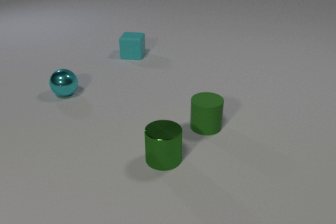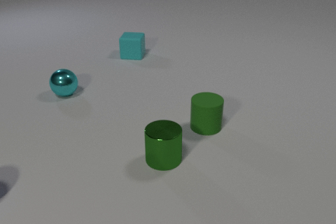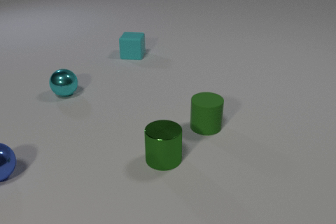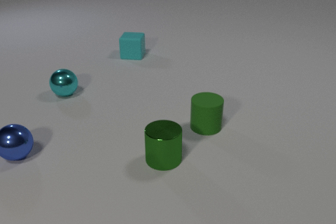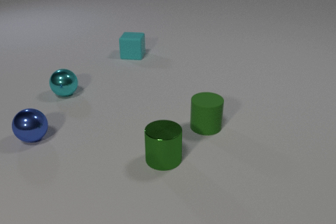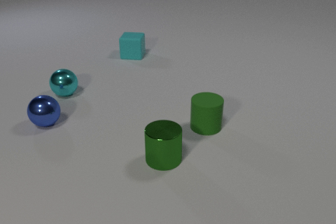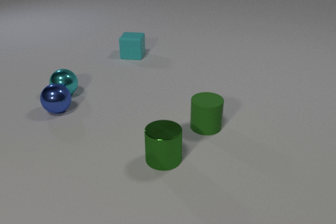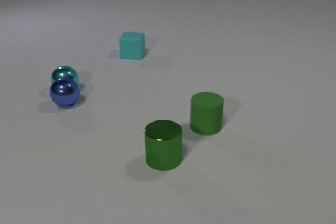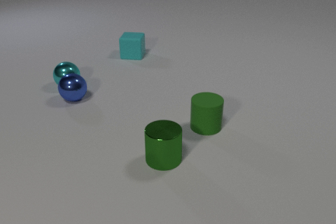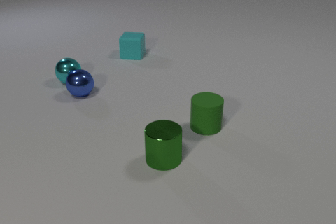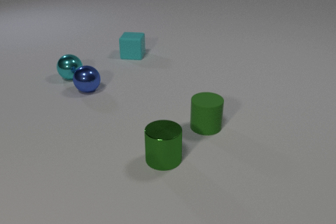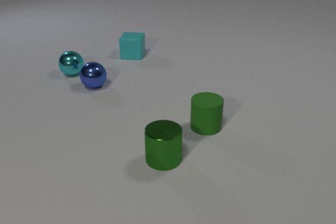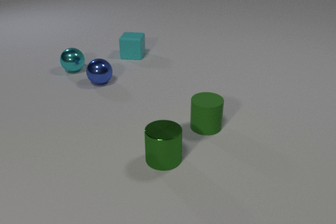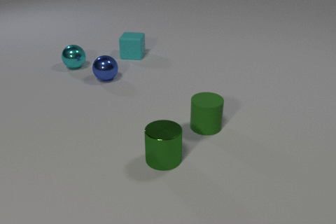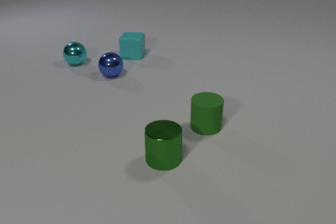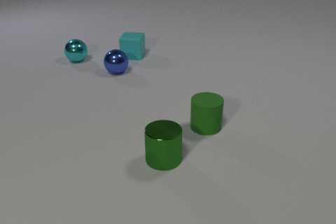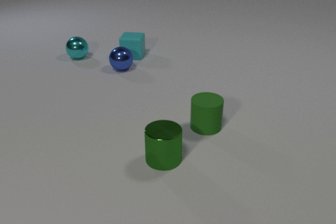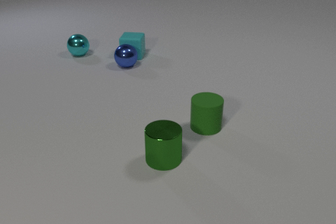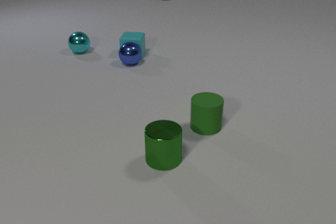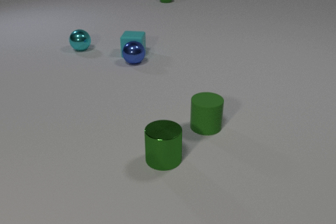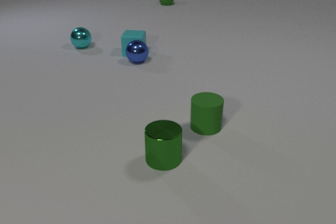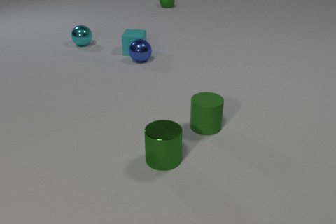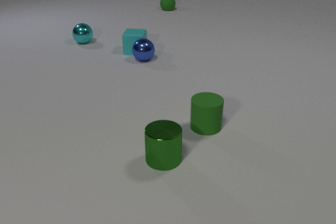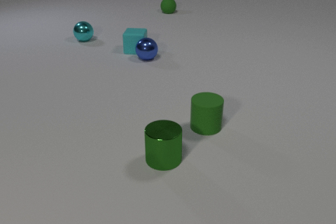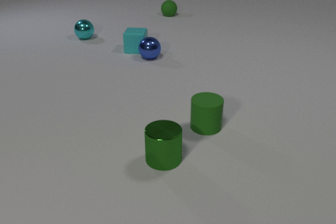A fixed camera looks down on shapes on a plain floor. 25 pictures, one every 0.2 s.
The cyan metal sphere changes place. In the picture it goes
away from the camera.
The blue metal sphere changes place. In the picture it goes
away from the camera.
0.0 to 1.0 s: The blue metal sphere comes in at the left edge, rolls away from the camera and to the right.
1.0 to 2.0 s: The blue metal sphere rolls away from the camera and to the right. The cyan metal sphere rolls away from the camera. The blue metal sphere and the cyan metal sphere collide.
2.0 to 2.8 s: The blue metal sphere rolls away from the camera and to the right. The cyan metal sphere rolls away from the camera.
2.8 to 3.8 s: The blue metal sphere rolls away from the camera and to the right. The cyan metal sphere rolls away from the camera. The green rubber sphere comes in at the top edge, rolls toward the camera. The blue metal sphere and the cyan rubber cube collide.
3.8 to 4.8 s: The blue metal sphere rolls to the right and away from the camera. The cyan metal sphere rolls away from the camera. The cyan rubber cube slides away from the camera. The green rubber sphere rolls toward the camera.
What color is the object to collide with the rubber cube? blue.
What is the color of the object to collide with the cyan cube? blue.
How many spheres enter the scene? 2.
